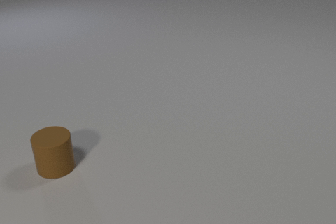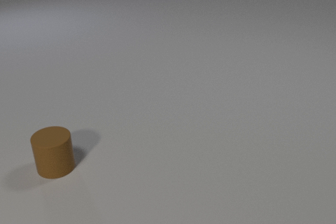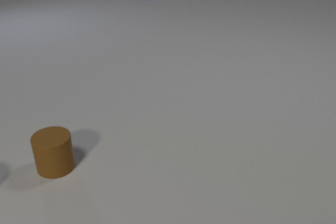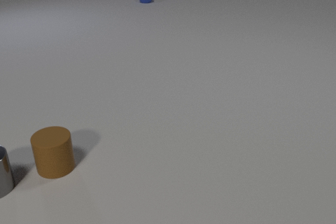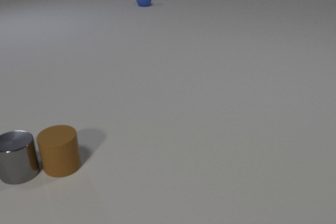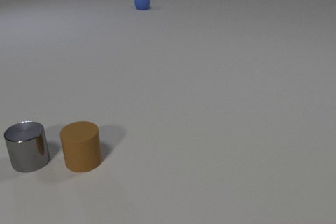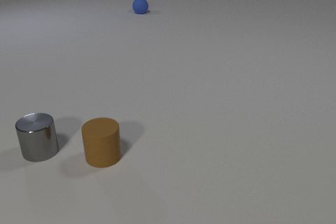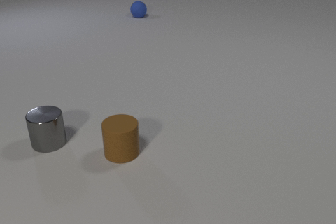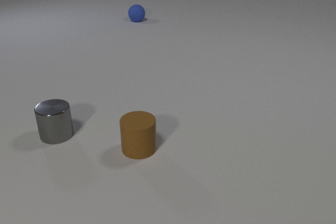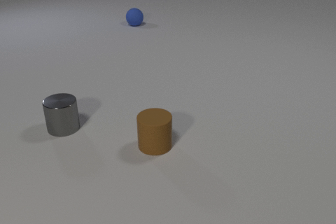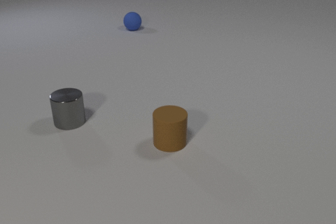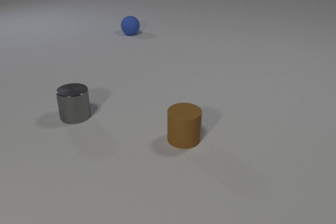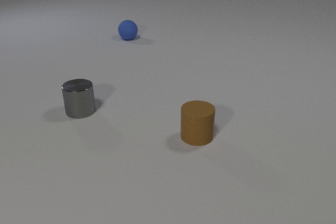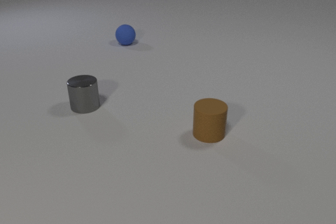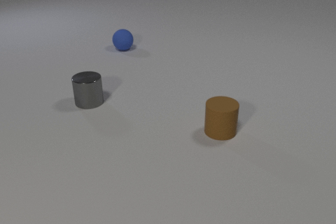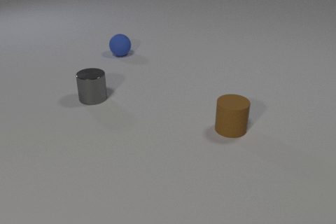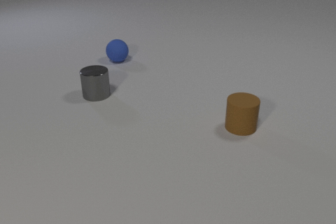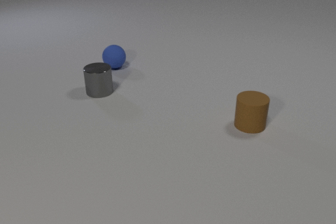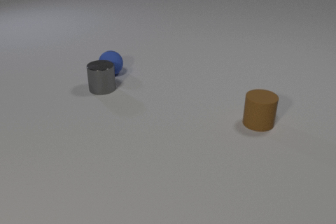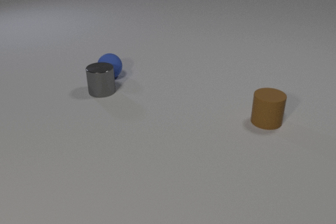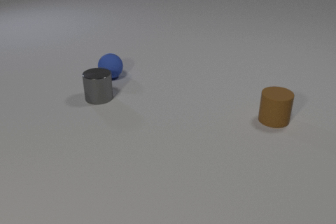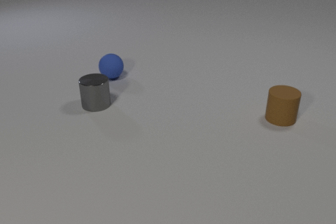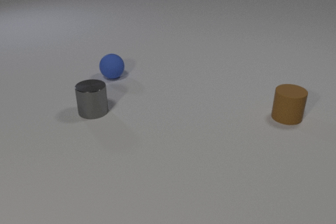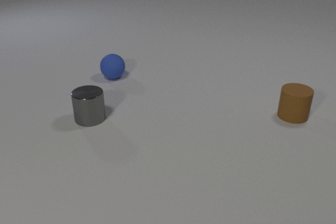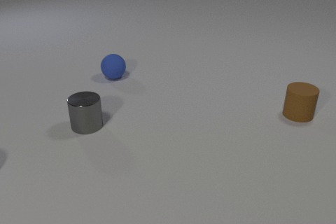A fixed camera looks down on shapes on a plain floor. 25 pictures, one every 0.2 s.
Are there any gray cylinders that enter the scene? yes.
How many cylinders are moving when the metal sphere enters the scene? 2.
What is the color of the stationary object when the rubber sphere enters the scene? brown.
0.0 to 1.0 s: The gray metal cylinder comes in at the left edge, slides to the right and away from the camera. The brown rubber cylinder slides to the right. The blue rubber sphere comes in at the top edge, rolls toward the camera. The gray metal cylinder and the brown rubber cylinder collide.
1.0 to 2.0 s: The gray metal cylinder slides away from the camera and to the right. The brown rubber cylinder slides to the right. The blue rubber sphere rolls toward the camera.
2.0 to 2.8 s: The gray metal cylinder slides away from the camera and to the right. The brown rubber cylinder slides to the right and away from the camera. The blue rubber sphere rolls toward the camera.
2.8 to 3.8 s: The gray metal cylinder slides away from the camera and to the right. The brown rubber cylinder slides to the right and away from the camera. The blue rubber sphere rolls toward the camera. The gray metal cylinder and the blue rubber sphere collide.
3.8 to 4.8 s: The gray metal cylinder slides toward the camera. The brown rubber cylinder slides to the right and away from the camera.
